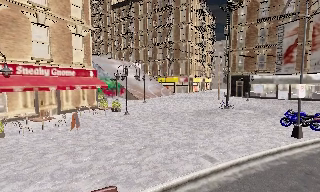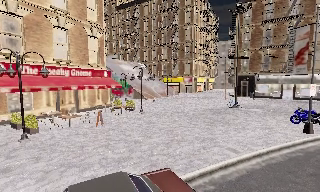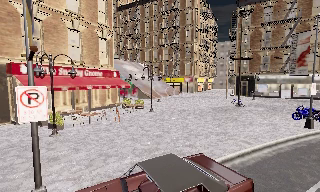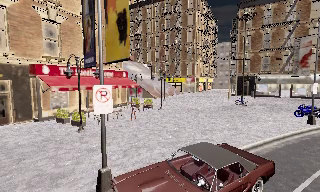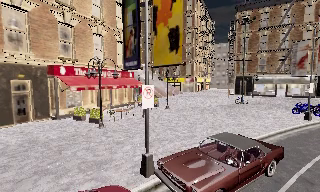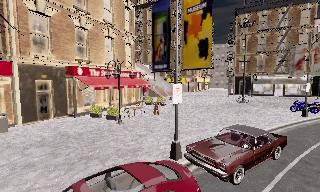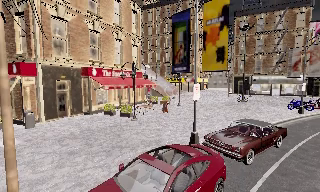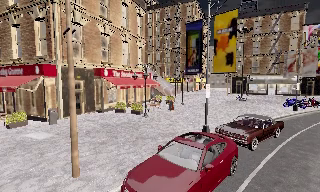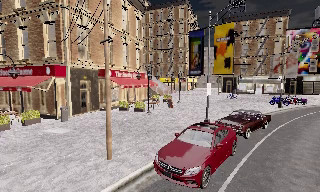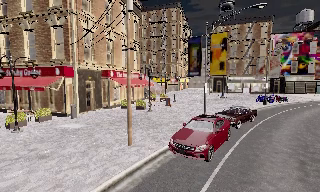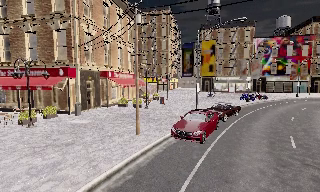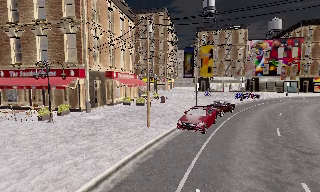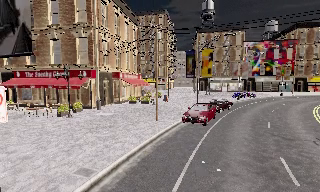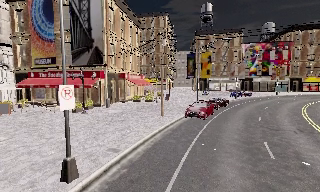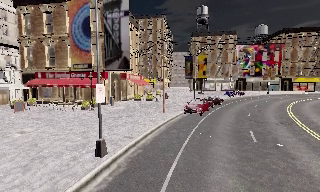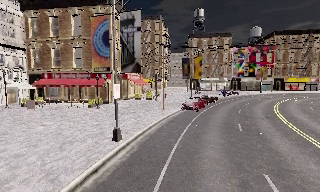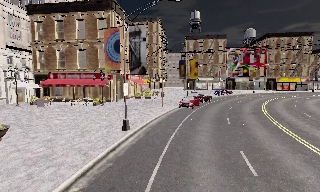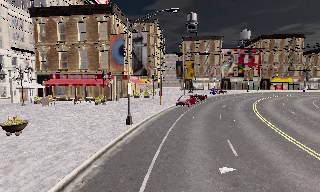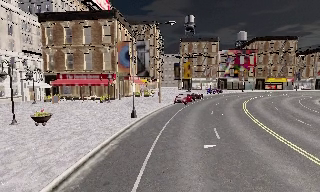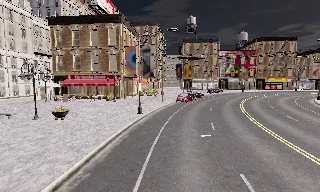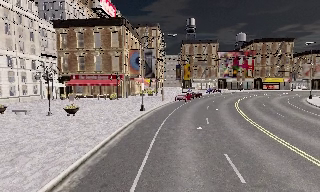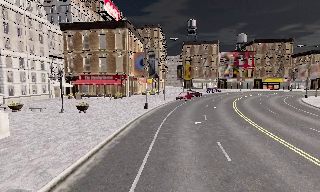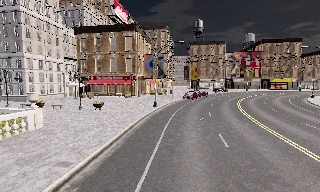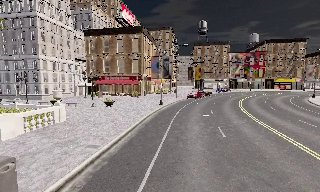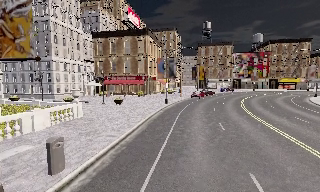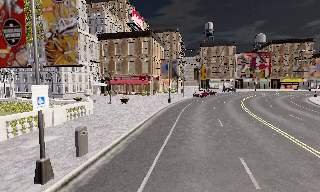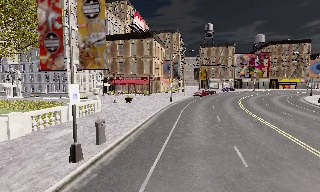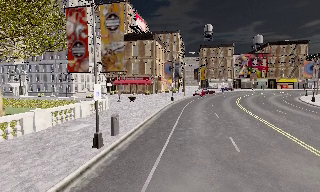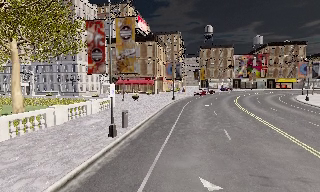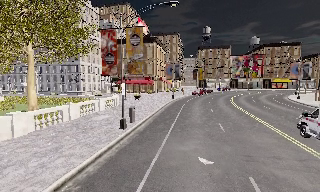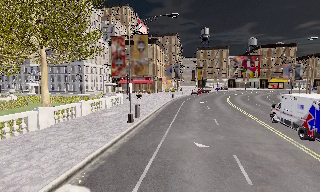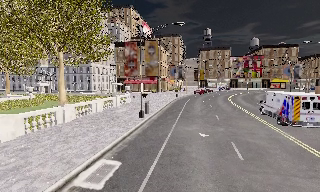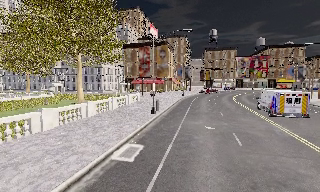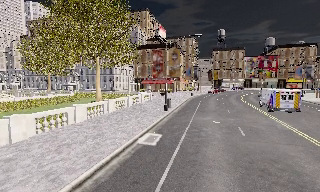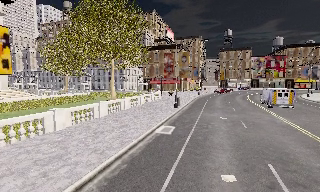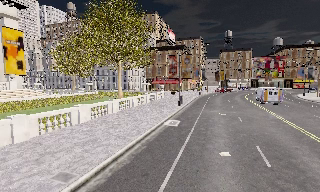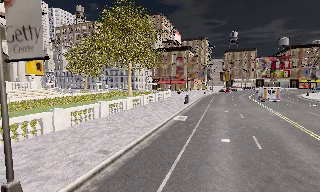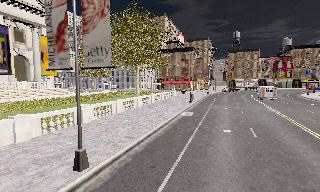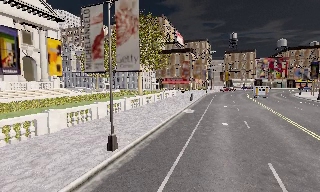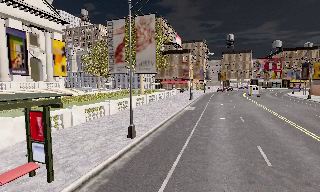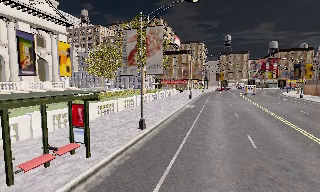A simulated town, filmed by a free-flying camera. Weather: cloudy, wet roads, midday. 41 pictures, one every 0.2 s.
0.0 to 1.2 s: The camera travels to its left and backward, about 9 m, so close, fixed things drift to the right.
1.2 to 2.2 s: The camera pans to its right, which is clockwise from overhead, by about 15 degrees. It travels backward and to its left, about 9 m, so what stands in front gets smaller.
2.2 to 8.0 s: The camera travels backward, about 50 m, so what stands in front gets smaller.
The film runs forward here.
